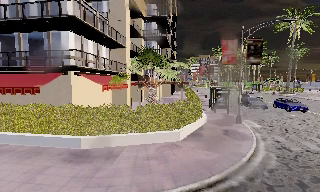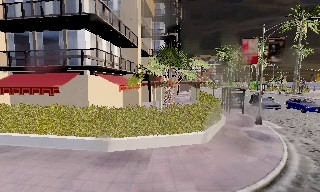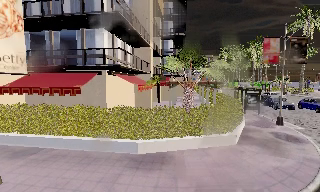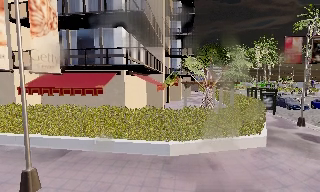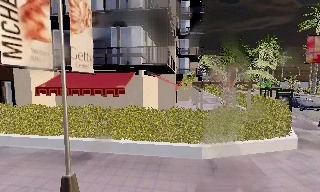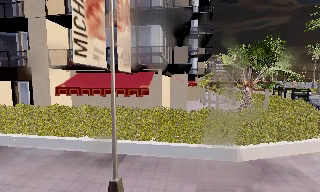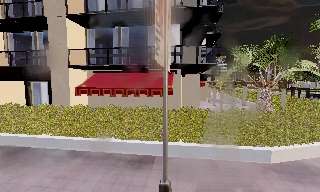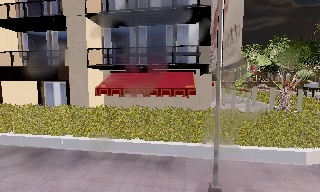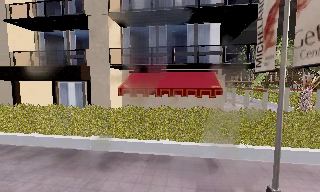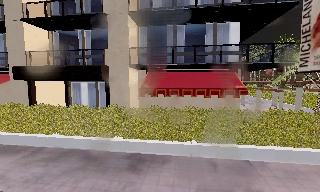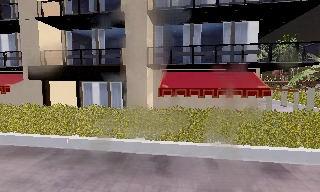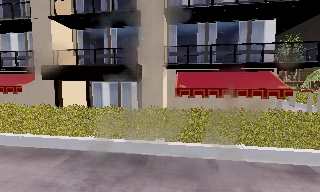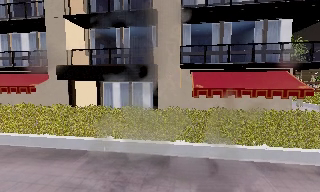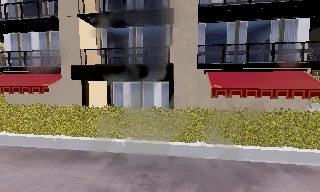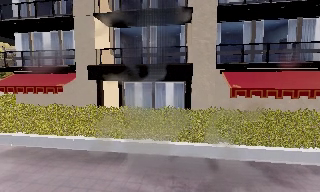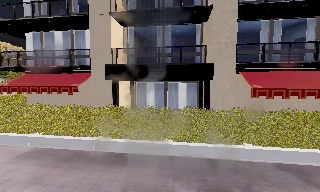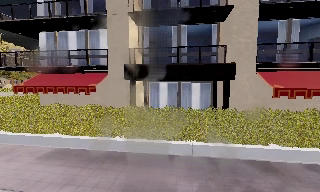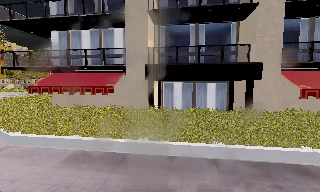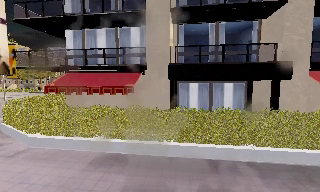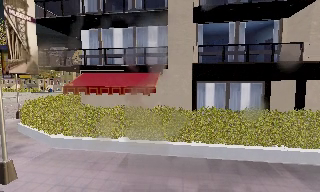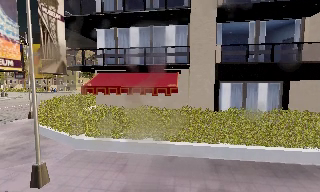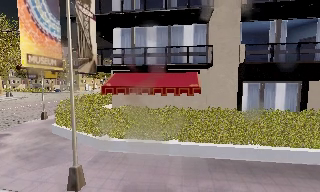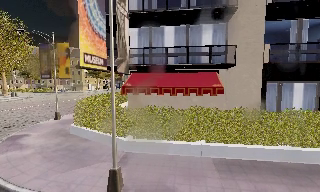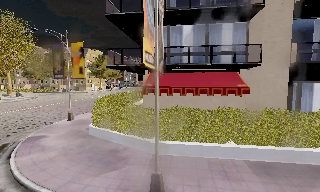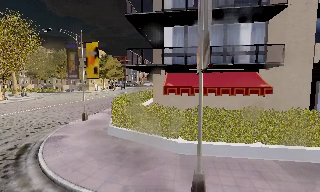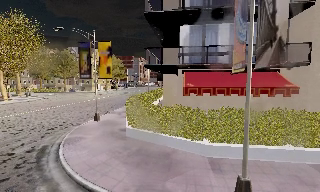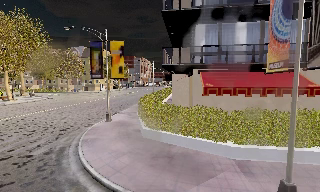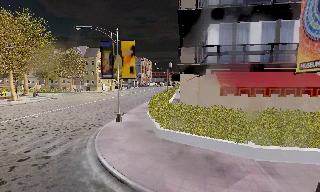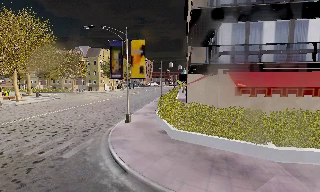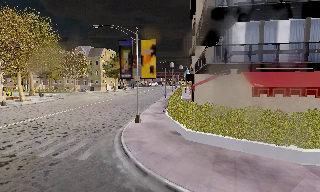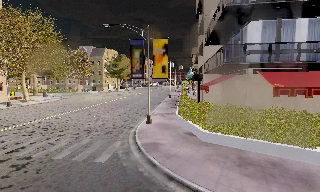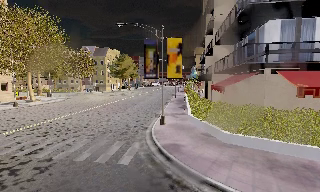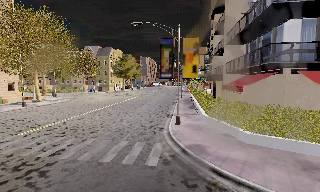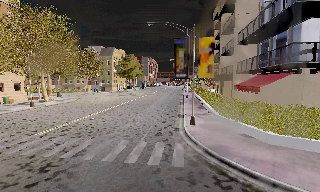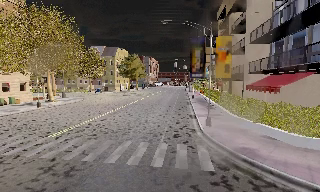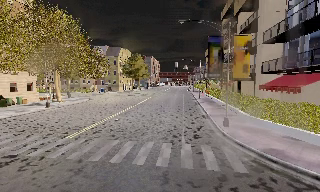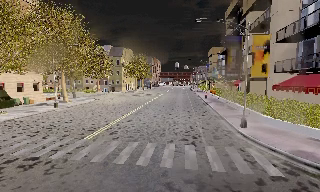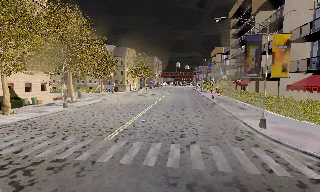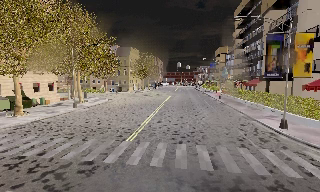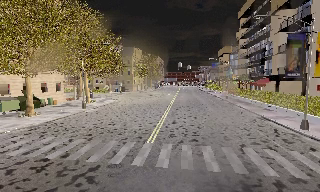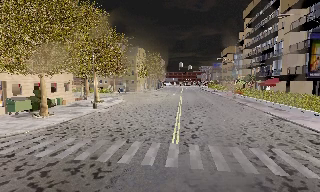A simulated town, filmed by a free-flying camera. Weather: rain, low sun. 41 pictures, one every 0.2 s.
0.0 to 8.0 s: The camera travels to its left, about 45 m, so close, fixed things drift to the right.
The film runs forward here.
